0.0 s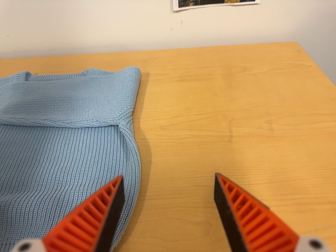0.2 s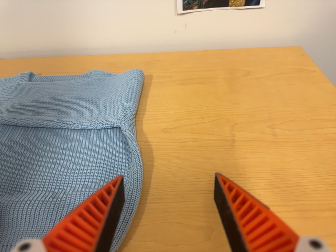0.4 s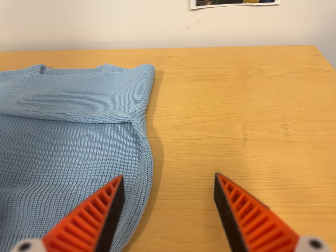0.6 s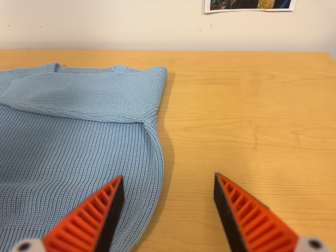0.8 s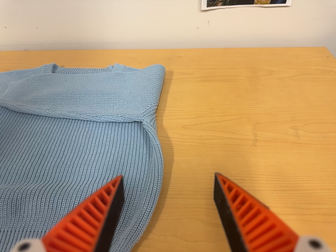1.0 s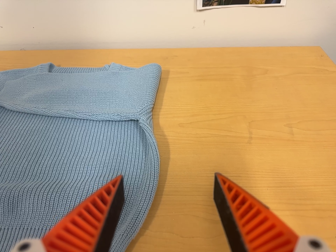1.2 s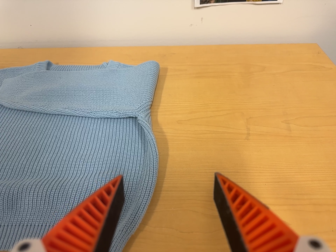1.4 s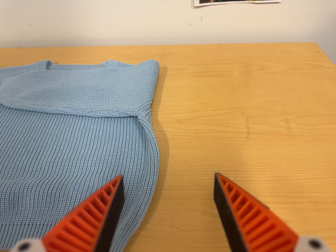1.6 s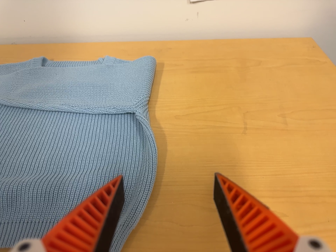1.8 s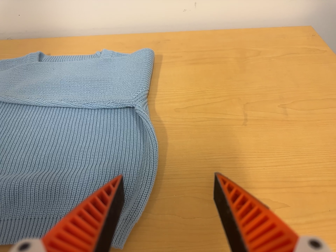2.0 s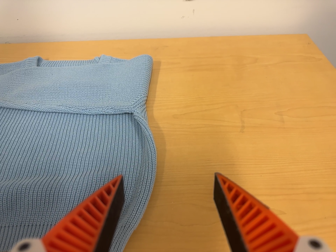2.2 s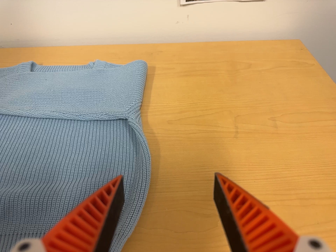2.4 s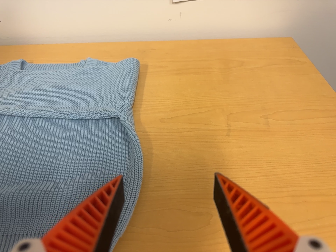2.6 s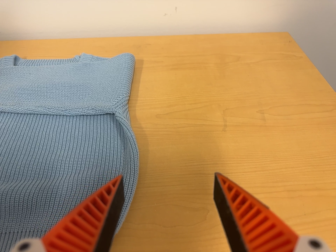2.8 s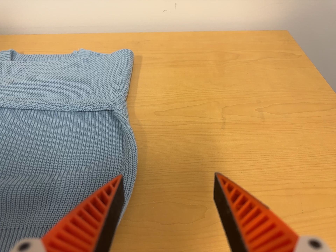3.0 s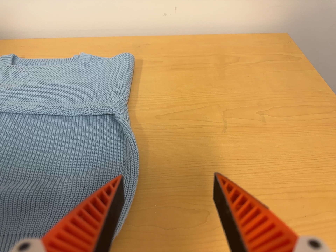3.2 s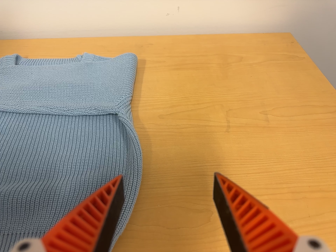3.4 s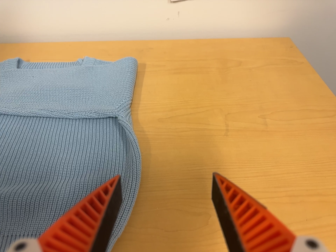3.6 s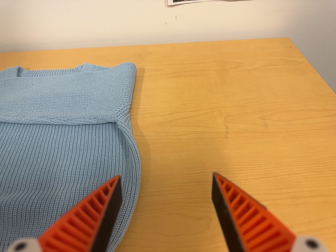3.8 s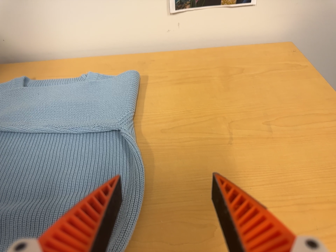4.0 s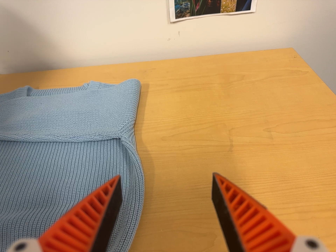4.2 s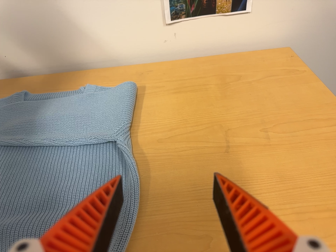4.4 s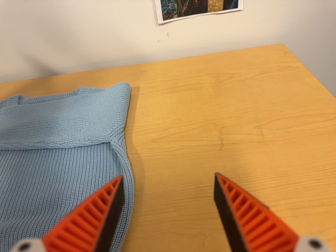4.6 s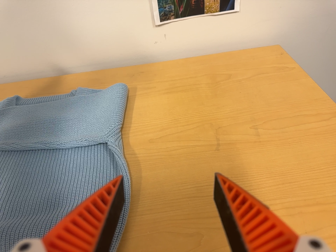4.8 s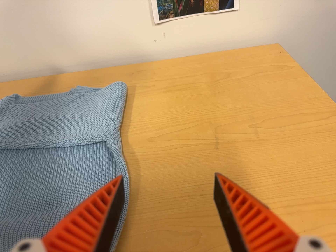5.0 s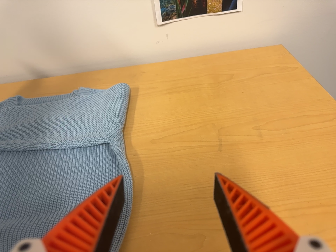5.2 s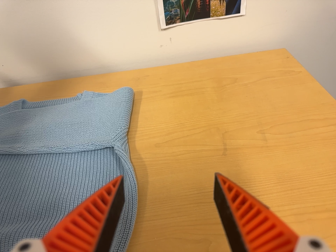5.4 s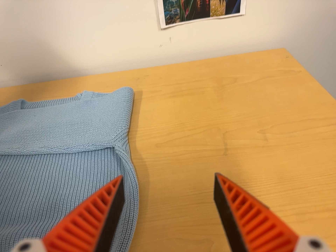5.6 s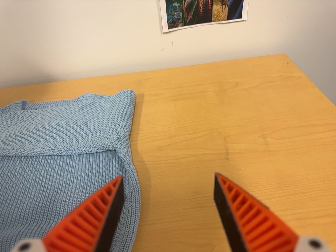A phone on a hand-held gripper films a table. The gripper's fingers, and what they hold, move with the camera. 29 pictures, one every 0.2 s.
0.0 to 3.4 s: The camera shifts only a little, or ends up much as it began.
3.4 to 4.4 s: The camera travels to its right, about 4 cm.
4.4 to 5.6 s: The camera shifts only a little, or ends up much as it began.
The film runs forward here.
